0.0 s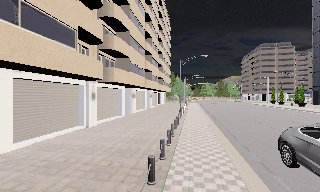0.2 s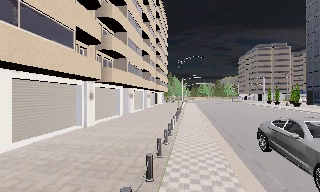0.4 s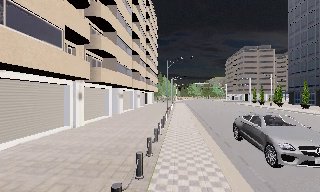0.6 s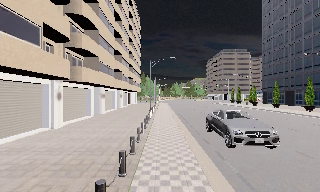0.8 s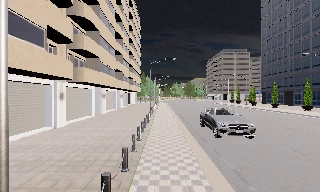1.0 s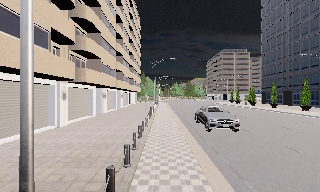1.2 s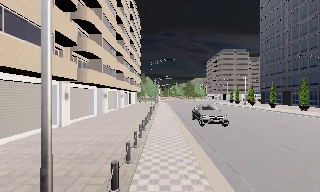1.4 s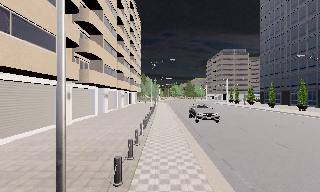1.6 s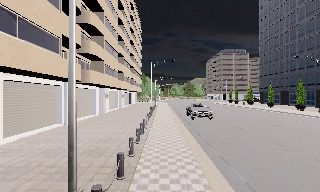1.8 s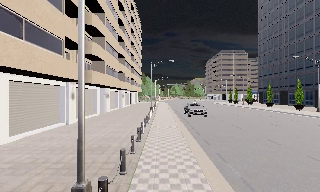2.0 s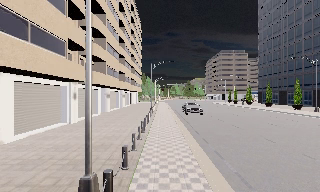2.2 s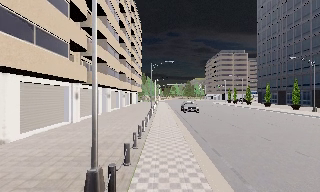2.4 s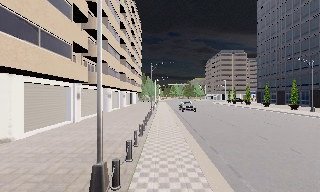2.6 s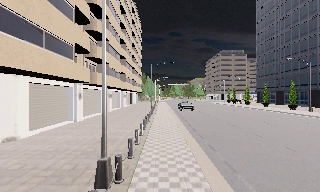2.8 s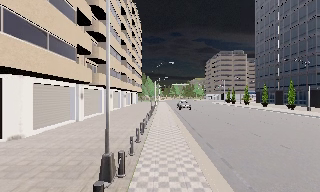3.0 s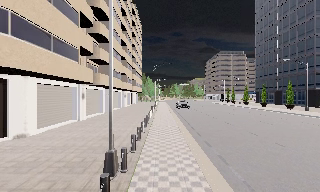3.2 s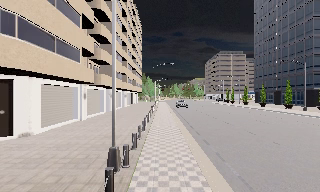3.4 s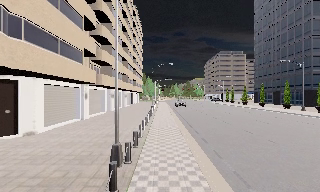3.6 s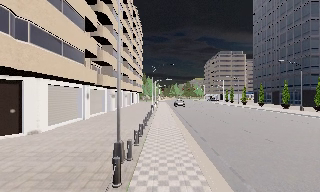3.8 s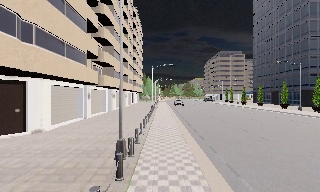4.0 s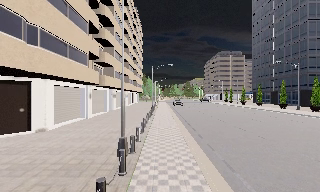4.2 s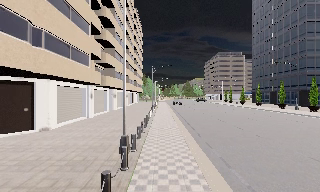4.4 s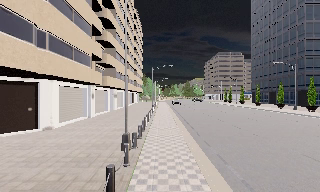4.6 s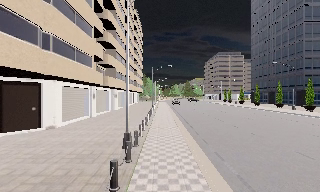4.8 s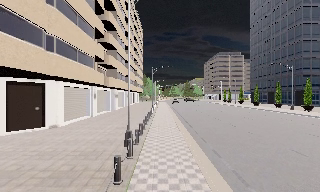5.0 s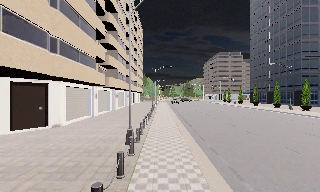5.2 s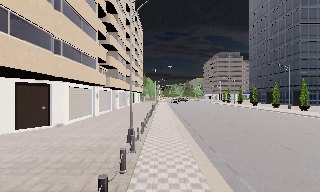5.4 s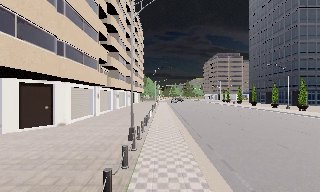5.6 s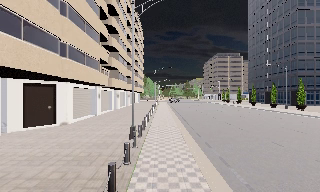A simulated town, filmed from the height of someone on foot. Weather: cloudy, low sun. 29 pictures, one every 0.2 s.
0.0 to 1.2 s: The scene slides to the left, as the camera pans about 10 degrees to its right. It travels backward, about 1.5 m, so what stands in front gets smaller.
1.2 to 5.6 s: The camera travels backward, about 7 m, so what stands in front gets smaller.
The film runs backward here.
